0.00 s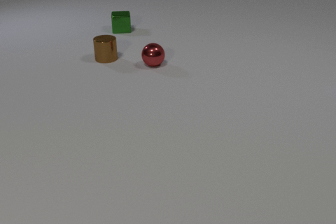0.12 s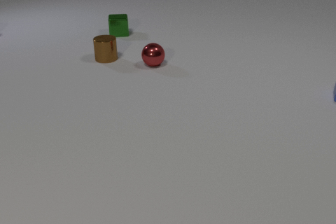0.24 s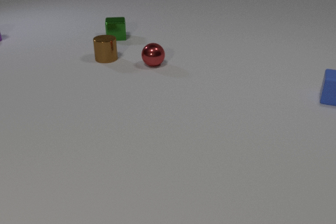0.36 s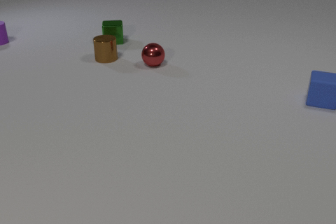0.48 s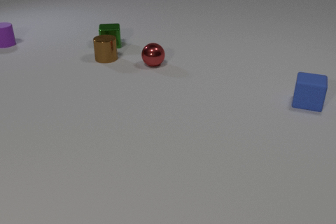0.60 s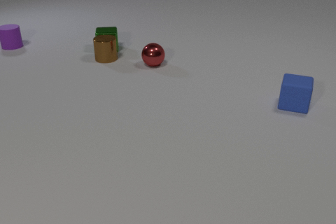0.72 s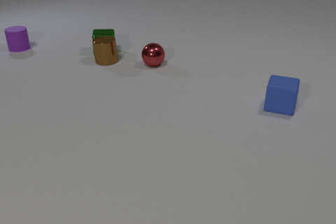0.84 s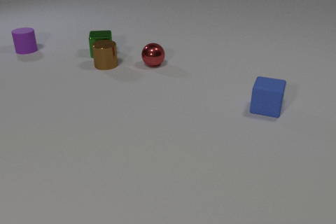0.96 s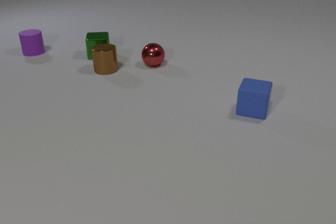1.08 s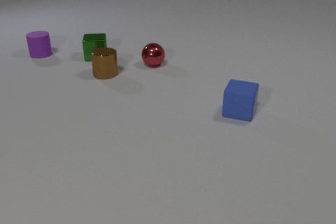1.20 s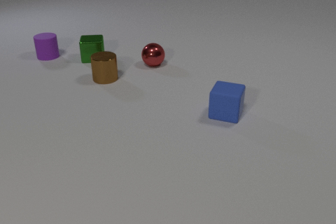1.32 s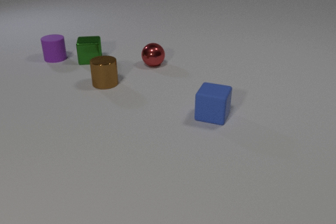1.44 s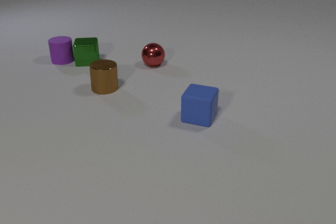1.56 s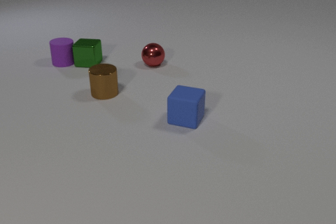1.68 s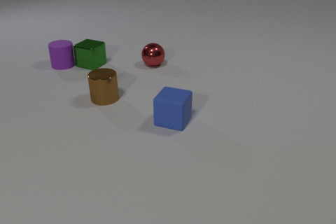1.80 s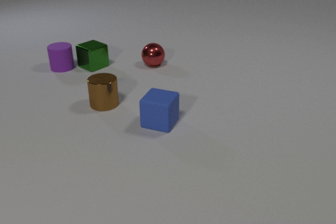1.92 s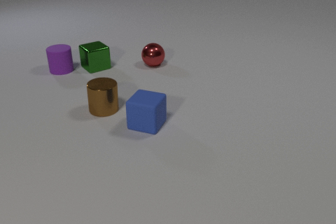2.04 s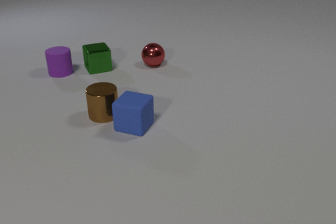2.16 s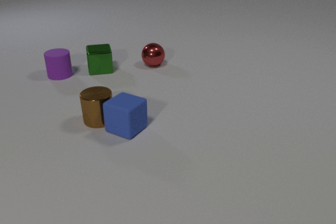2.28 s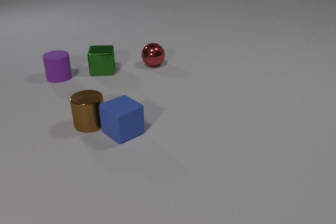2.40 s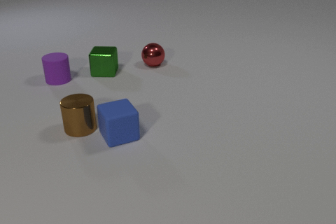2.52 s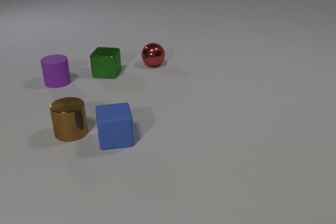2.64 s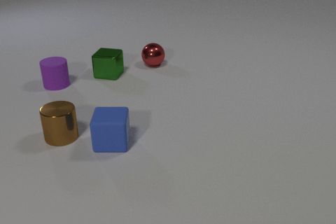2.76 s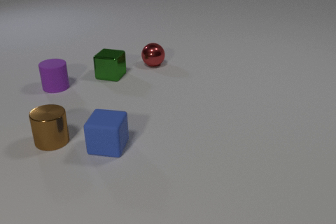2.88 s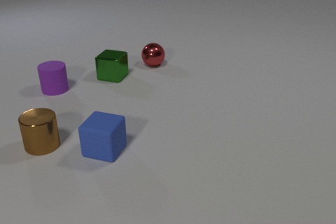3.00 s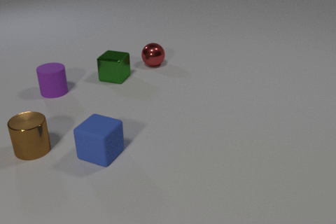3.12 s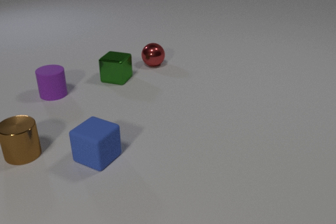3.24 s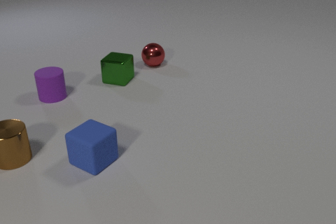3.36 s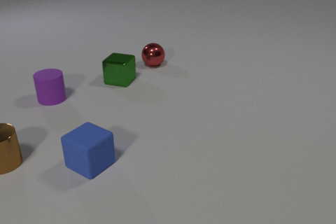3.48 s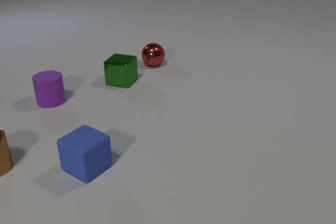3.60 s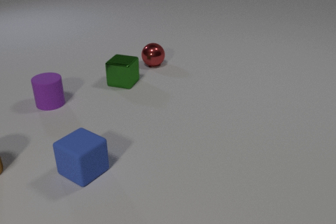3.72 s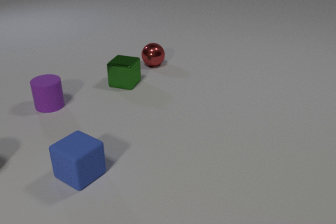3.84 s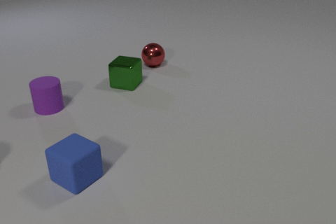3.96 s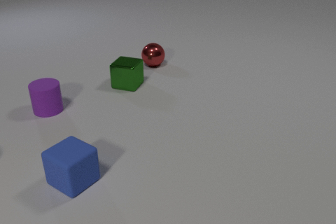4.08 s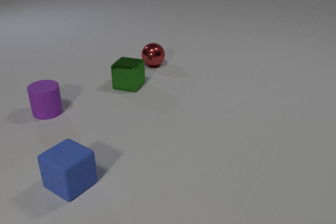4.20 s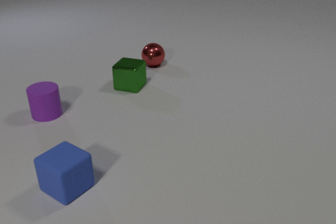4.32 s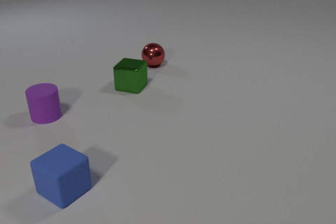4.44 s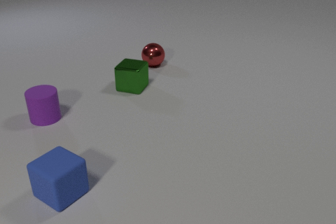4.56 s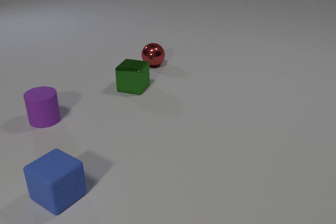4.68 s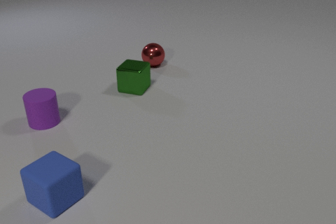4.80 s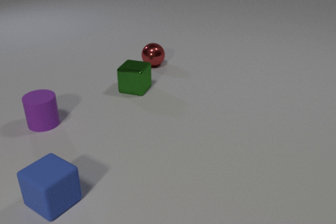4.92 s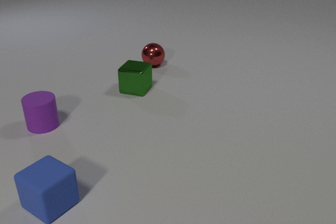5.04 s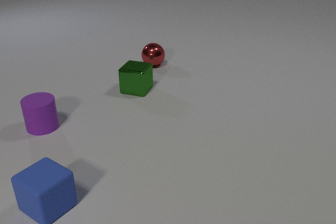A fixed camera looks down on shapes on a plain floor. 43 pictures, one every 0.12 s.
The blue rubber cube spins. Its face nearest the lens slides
to the left.
The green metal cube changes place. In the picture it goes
toward the camera.
0.00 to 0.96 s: The green metal cube slides toward the camera. The brown metal cylinder slides toward the camera. The purple rubber cylinder comes in at the left edge, slides toward the camera and to the right. The blue rubber cube comes in at the right edge, slides to the left and toward the camera. The green metal cube and the brown metal cylinder collide.
0.96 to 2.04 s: The green metal cube slides toward the camera, spins clockwise seen from above by about 75 degrees, its near face sliding to the left. The brown metal cylinder slides toward the camera. The purple rubber cylinder slides toward the camera. The blue rubber cube slides to the left. The green metal cube and the purple rubber cylinder collide.
2.04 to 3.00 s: The green metal cube slides toward the camera and to the right, spins so that its near face slides to the left, clockwise seen from above. The brown metal cylinder slides to the left and toward the camera. The purple rubber cylinder slides toward the camera. The blue rubber cube slides toward the camera and to the left, spins so that its near face slides to the left, clockwise seen from above. The brown metal cylinder and the blue rubber cube collide.
3.00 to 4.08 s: The green metal cube slides toward the camera and to the right. The brown metal cylinder slides to the left and toward the camera, leaves at the left edge. The purple rubber cylinder slides toward the camera. The blue rubber cube slides toward the camera and to the left.
4.08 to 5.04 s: The green metal cube slides toward the camera and to the right. The purple rubber cylinder slides toward the camera. The blue rubber cube slides toward the camera and to the left.
How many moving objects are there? 4.
How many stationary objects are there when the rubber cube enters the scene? 2.
What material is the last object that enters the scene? rubber.
